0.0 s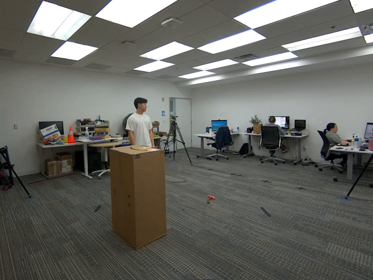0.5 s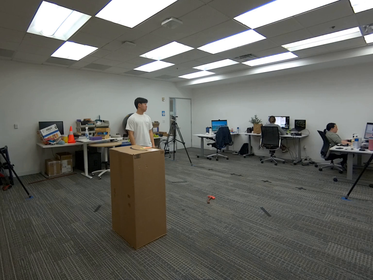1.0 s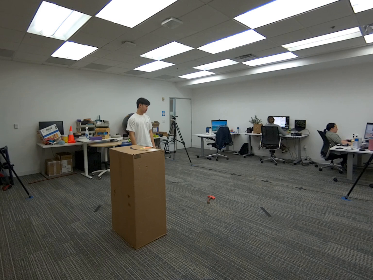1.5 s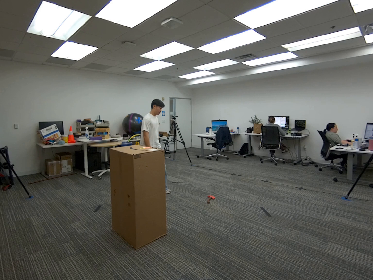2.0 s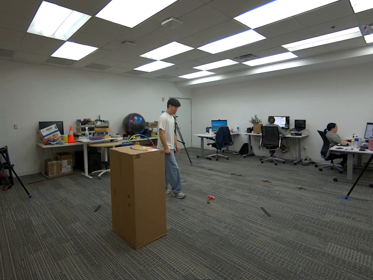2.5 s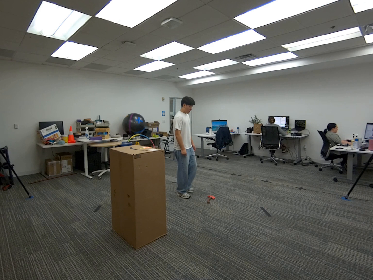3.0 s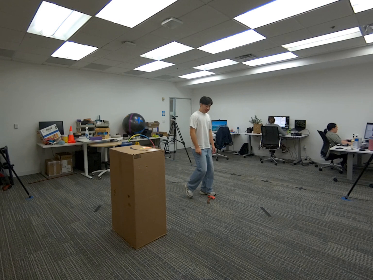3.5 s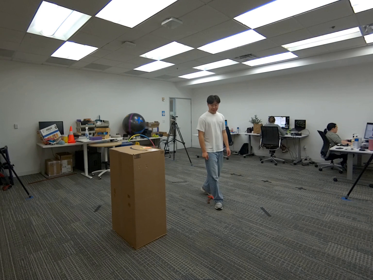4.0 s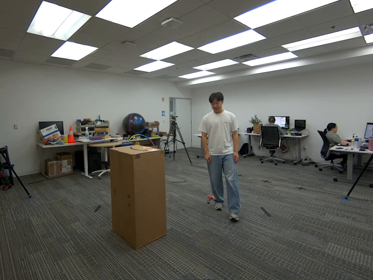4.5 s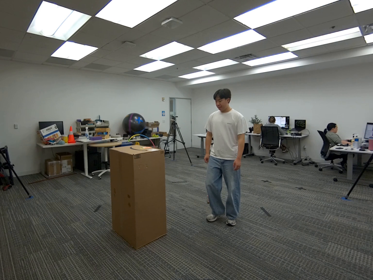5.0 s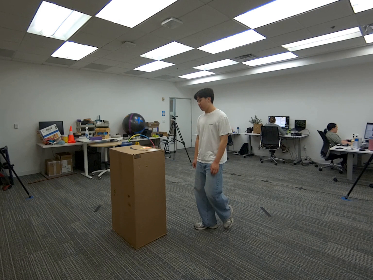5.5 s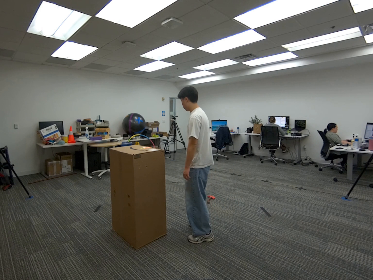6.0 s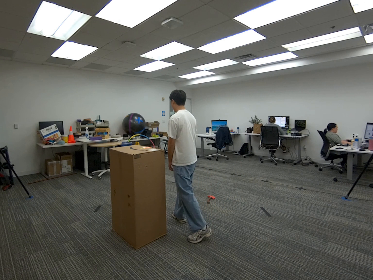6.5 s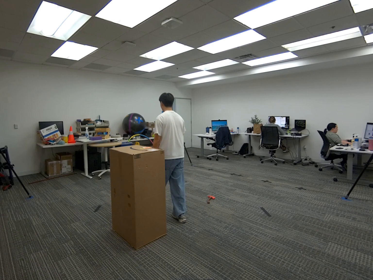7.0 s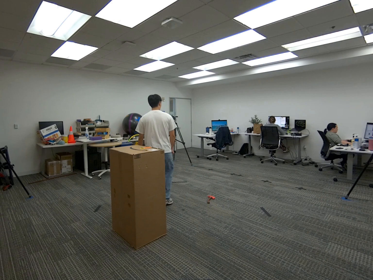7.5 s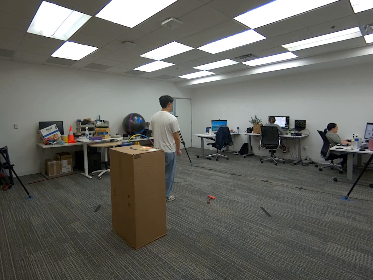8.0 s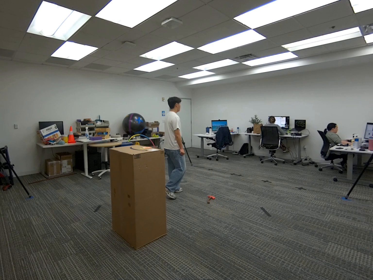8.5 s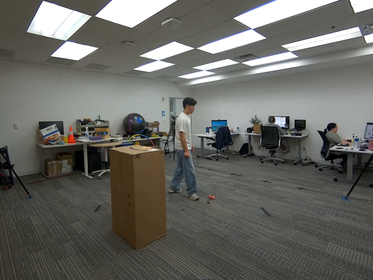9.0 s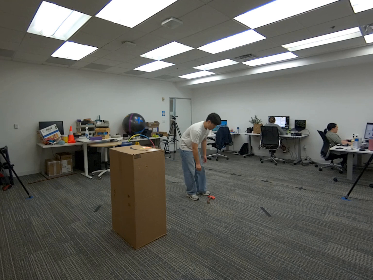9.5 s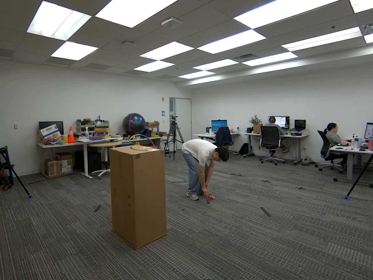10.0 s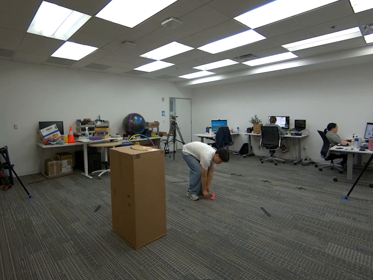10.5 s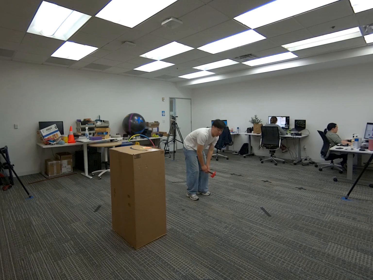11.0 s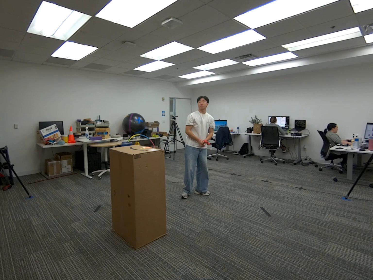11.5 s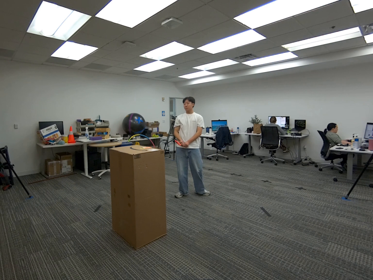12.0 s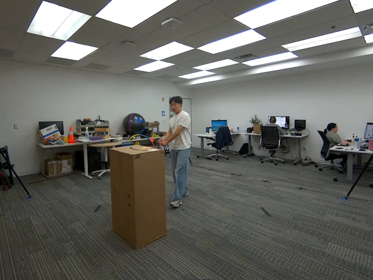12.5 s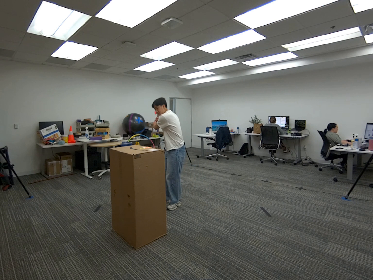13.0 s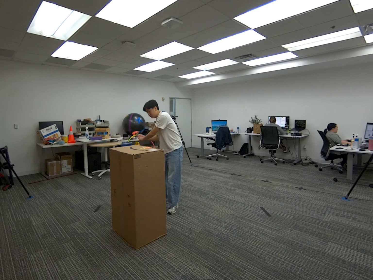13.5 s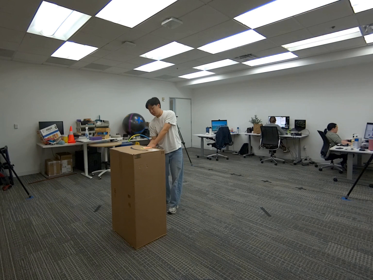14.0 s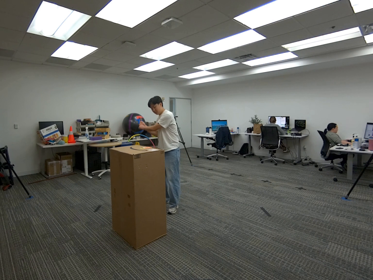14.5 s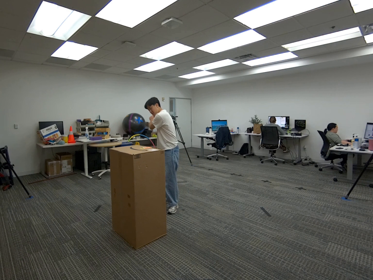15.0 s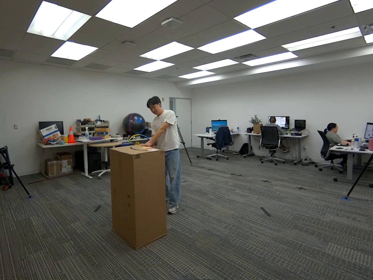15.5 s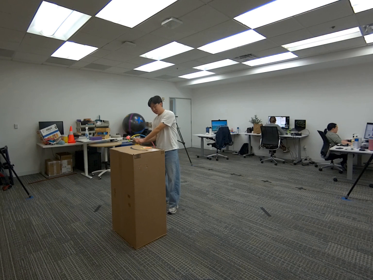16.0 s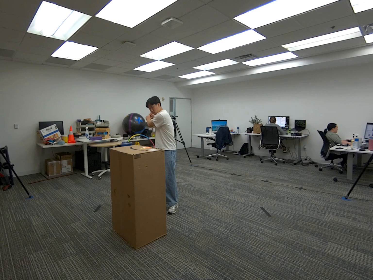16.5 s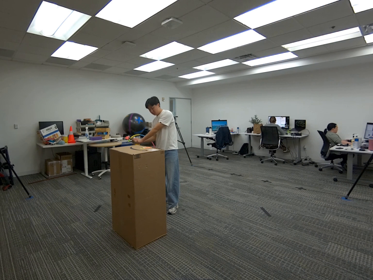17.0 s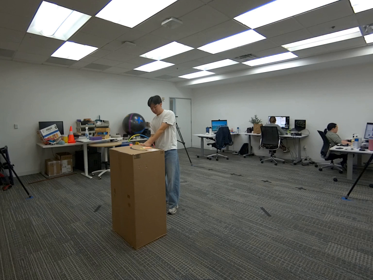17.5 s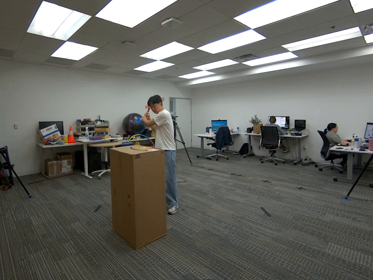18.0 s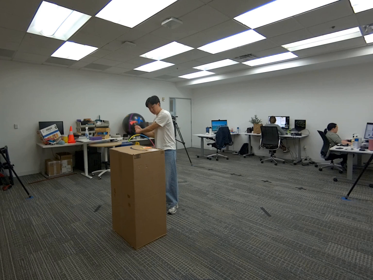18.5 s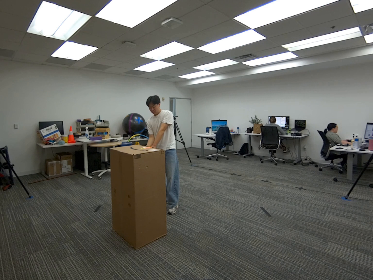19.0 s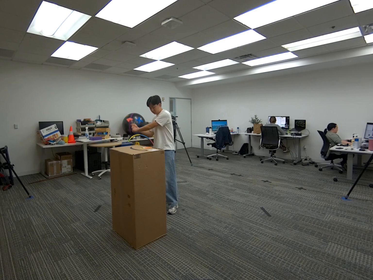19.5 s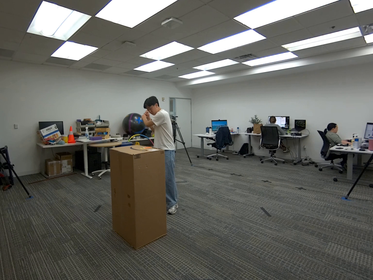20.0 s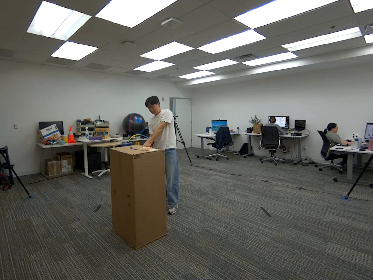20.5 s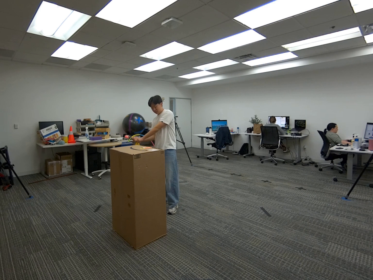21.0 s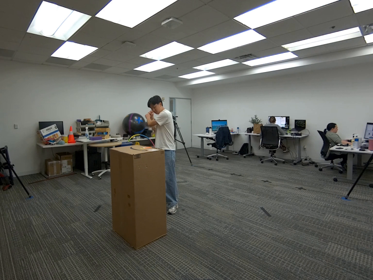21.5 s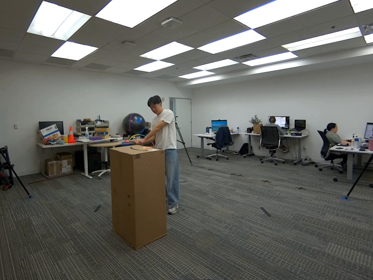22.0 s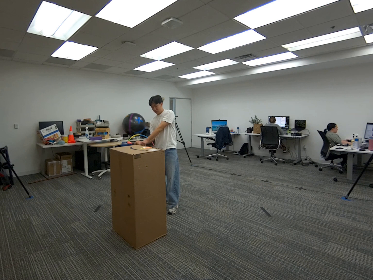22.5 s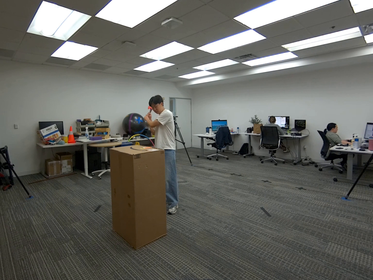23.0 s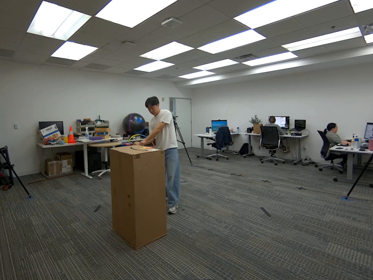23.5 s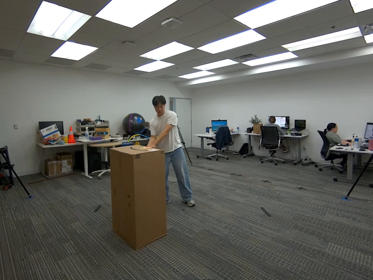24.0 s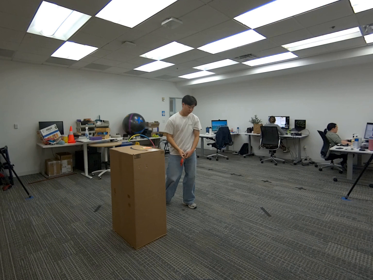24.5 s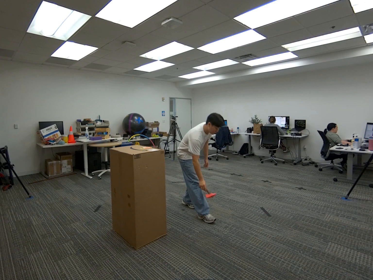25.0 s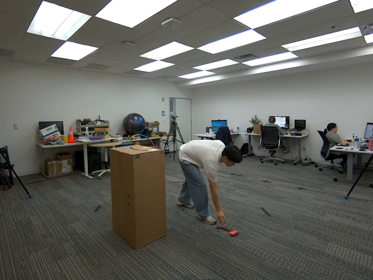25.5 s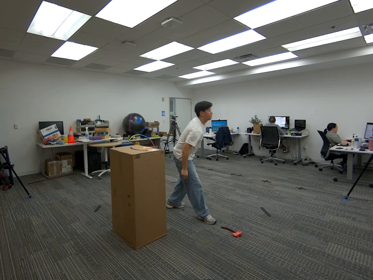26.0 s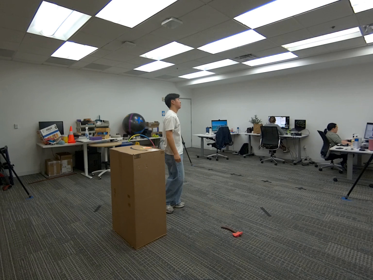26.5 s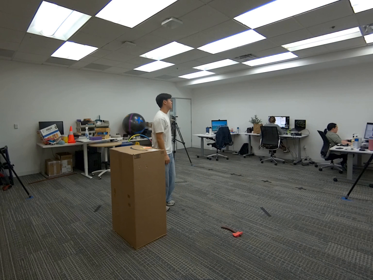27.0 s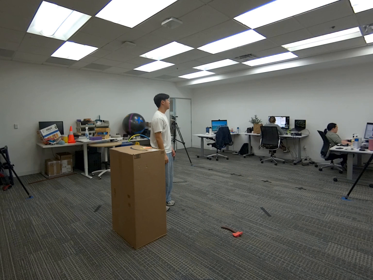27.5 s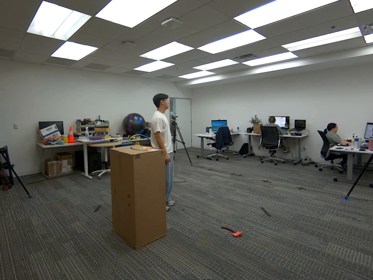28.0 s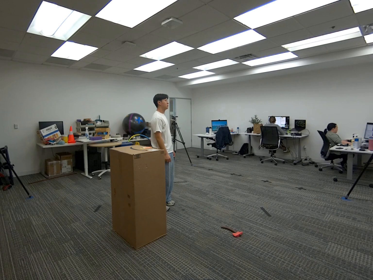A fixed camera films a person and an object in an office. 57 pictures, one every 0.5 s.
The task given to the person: Walk to the giant cardboard box positioned vertically, pick up the hatchet on the ground nearby with both hands, and raise it to shoulder height. Twist your torso and perform a sideways chopping motion as if cutting a tree. When the scene is finished, lower the hatchet and place it back on the ground.
